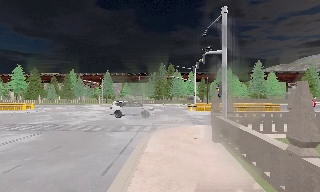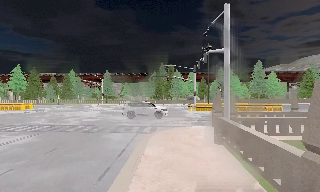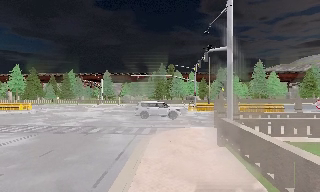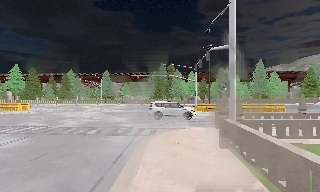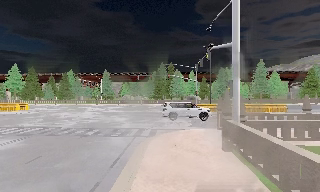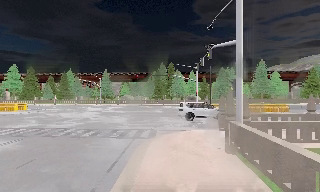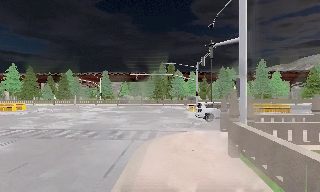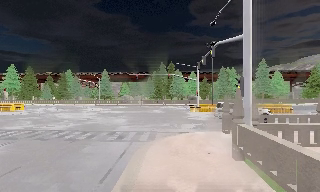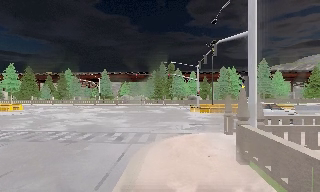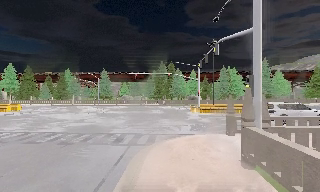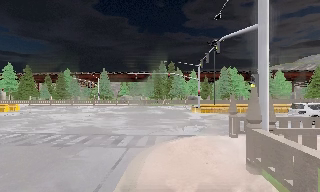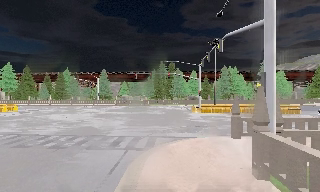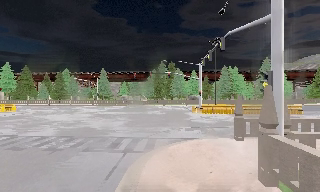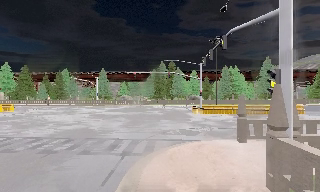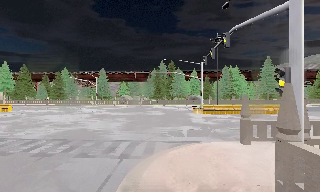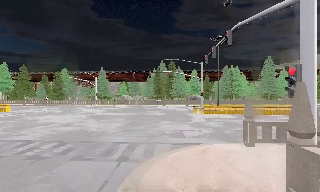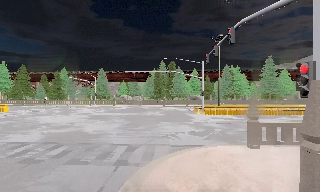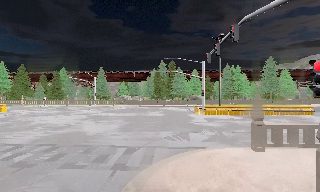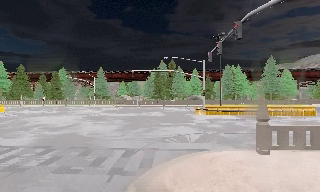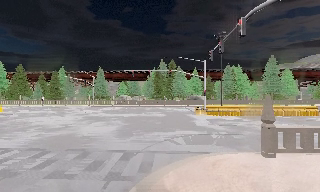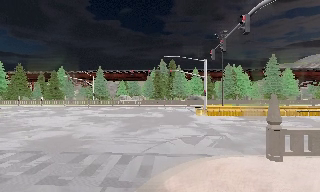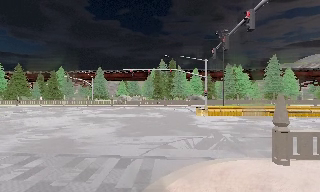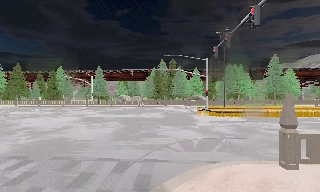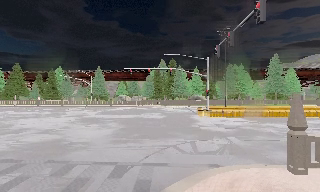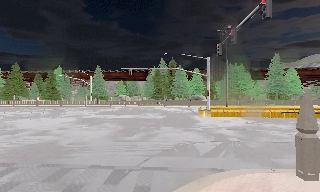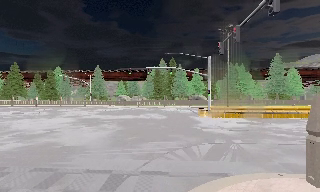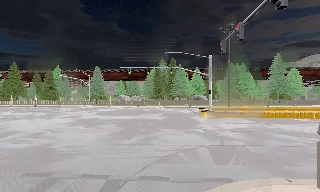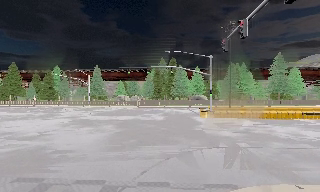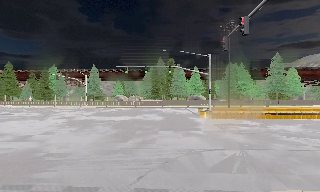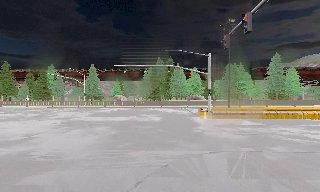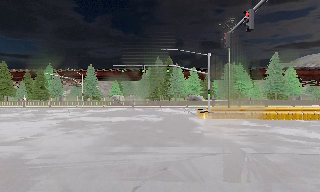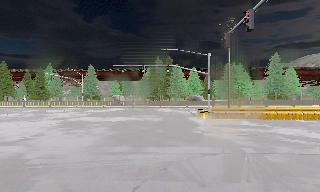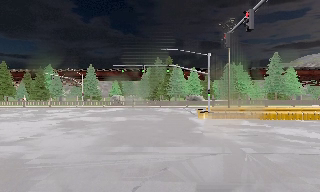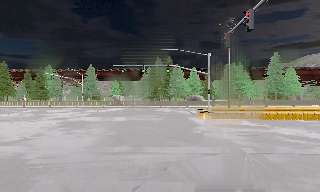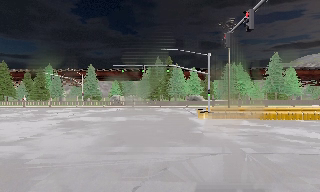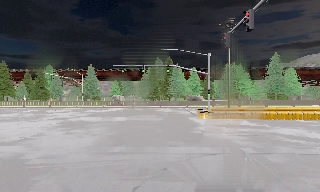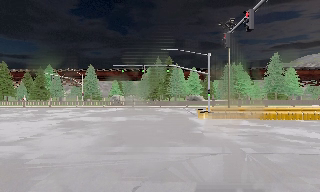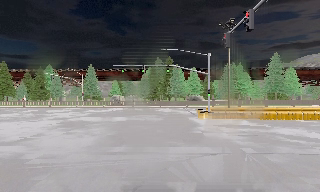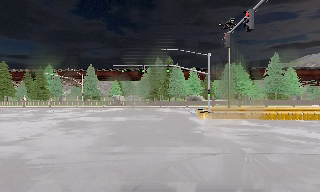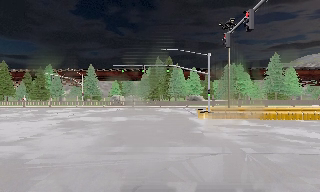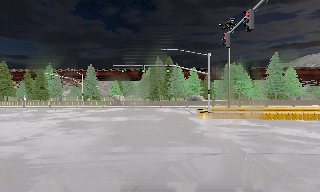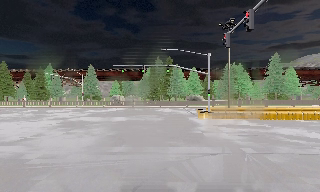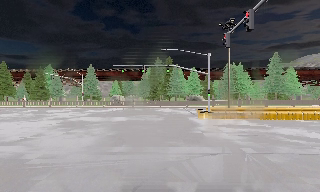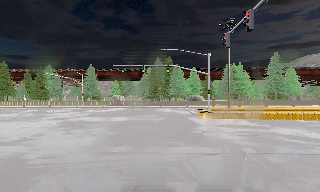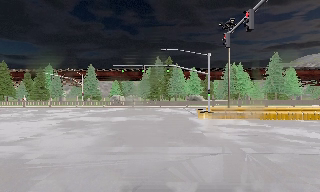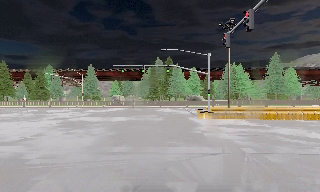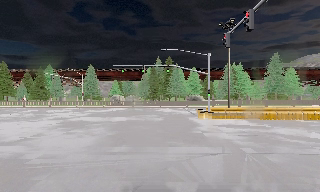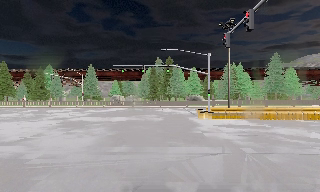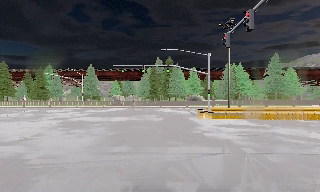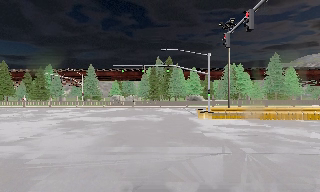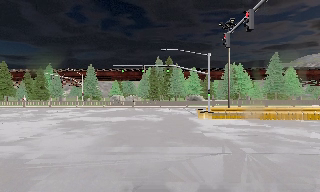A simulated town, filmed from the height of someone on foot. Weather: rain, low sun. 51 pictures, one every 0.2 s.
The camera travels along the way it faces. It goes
forward.
0.0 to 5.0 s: The camera travels forward, about 9 m, so what stands in front looms larger.
5.0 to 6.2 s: The camera travels forward, about 1.5 m, so what stands in front looms larger. It loses speed.
6.2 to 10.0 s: The camera keeps its place and its aim.
The film runs forward here.
